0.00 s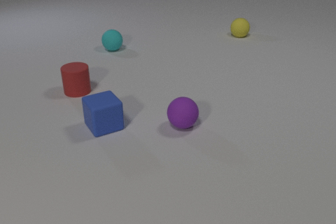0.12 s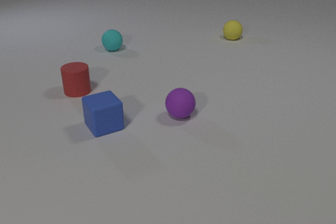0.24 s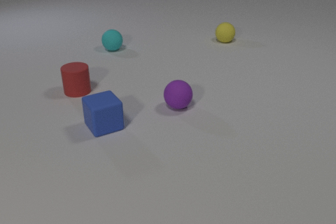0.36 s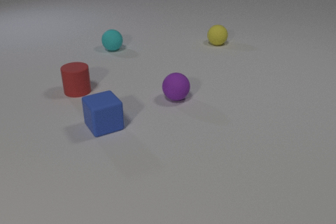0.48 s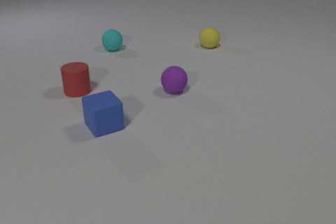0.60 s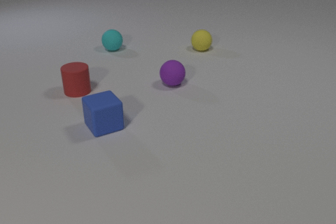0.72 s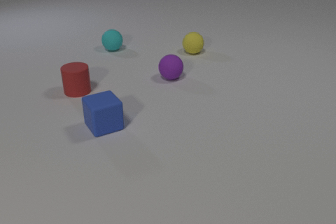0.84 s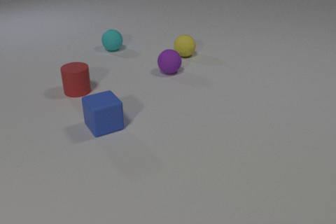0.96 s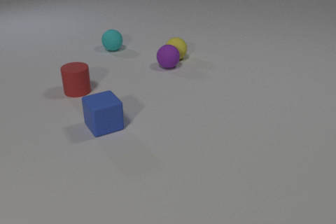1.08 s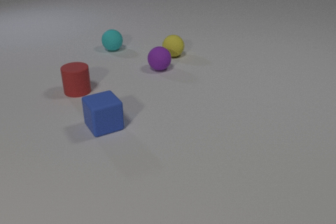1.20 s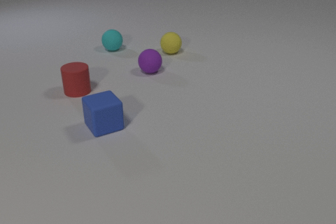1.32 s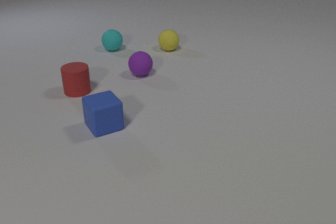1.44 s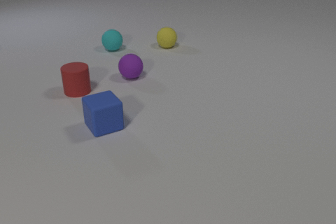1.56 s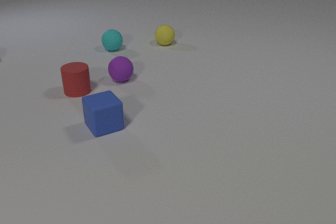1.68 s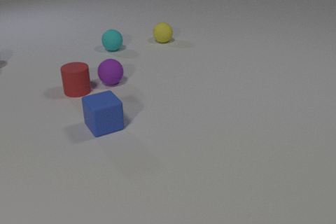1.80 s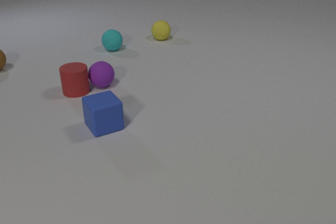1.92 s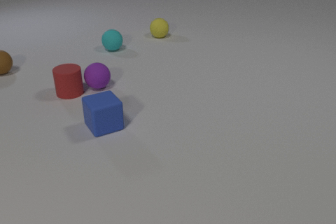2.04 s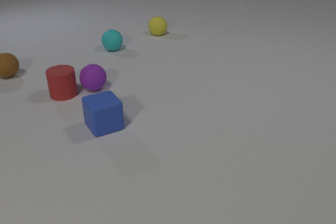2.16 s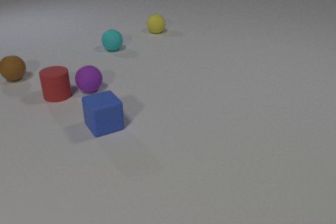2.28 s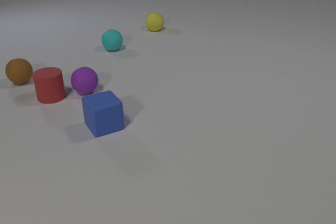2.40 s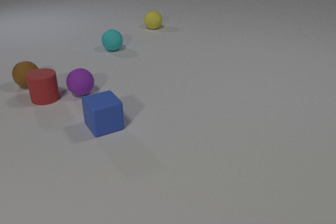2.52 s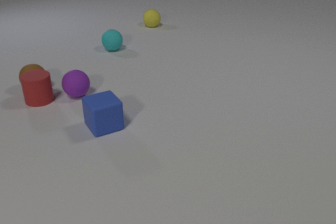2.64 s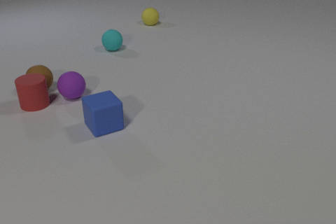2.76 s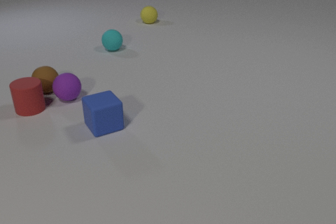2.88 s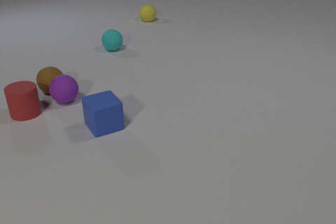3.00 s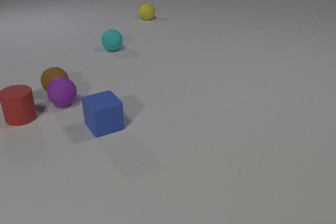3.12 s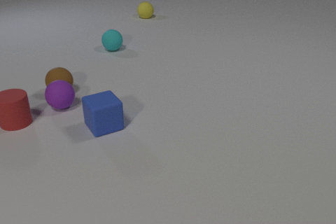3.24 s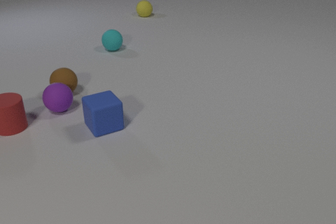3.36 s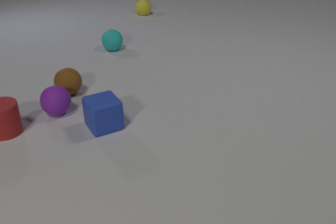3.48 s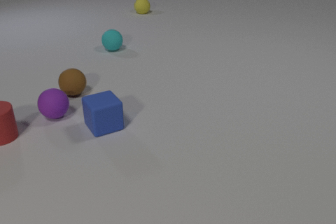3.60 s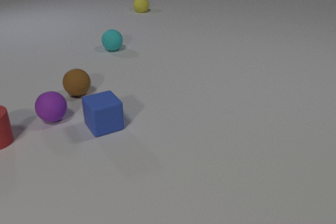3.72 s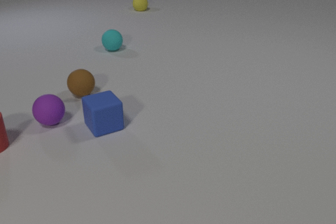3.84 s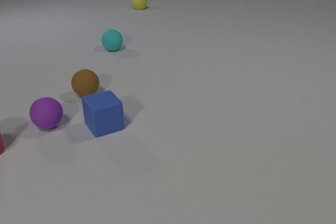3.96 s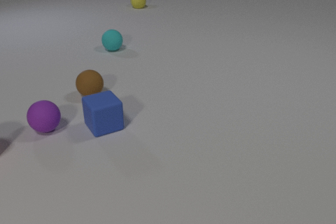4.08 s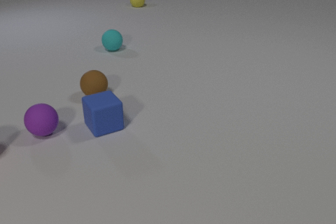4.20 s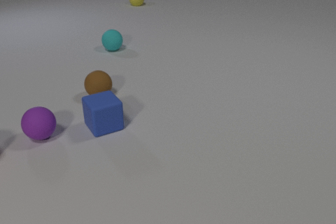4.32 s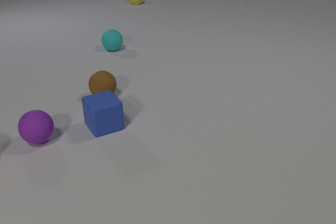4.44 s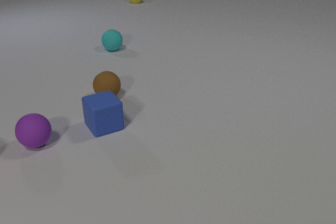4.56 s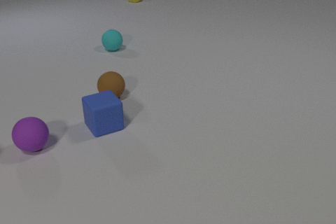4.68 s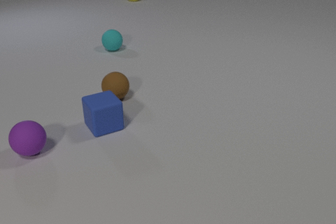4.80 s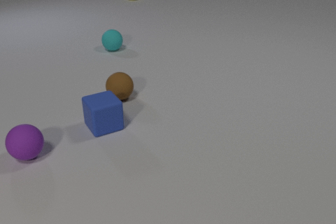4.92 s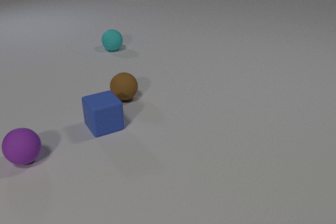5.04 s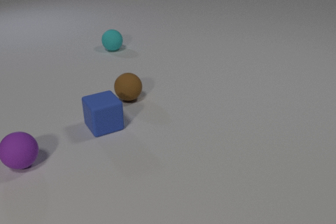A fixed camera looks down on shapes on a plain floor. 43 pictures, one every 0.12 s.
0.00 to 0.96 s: The yellow rubber sphere rolls toward the camera and to the left. The purple rubber sphere rolls away from the camera. The yellow rubber sphere and the purple rubber sphere collide.
0.96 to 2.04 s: The yellow rubber sphere rolls away from the camera. The purple rubber sphere rolls to the left and toward the camera. The red rubber cylinder slides to the left. The brown rubber sphere comes in at the left edge, rolls toward the camera and to the right. The purple rubber sphere and the red rubber cylinder collide.
2.04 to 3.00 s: The yellow rubber sphere rolls away from the camera. The purple rubber sphere rolls to the left and toward the camera. The red rubber cylinder slides to the left and toward the camera. The brown rubber sphere rolls toward the camera and to the right. The red rubber cylinder and the brown rubber sphere collide. The purple rubber sphere and the brown rubber sphere collide.
3.00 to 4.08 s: The yellow rubber sphere rolls away from the camera. The purple rubber sphere rolls toward the camera. The red rubber cylinder slides toward the camera and to the left, leaves at the left edge. The brown rubber sphere rolls to the right and toward the camera.
4.08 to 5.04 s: The yellow rubber sphere rolls away from the camera, leaves at the top edge. The purple rubber sphere rolls toward the camera and to the left. The brown rubber sphere rolls to the right.
What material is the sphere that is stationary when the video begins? rubber.
How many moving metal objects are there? 0.
How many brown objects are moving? 1.
